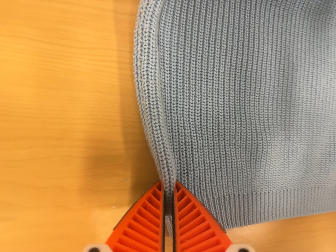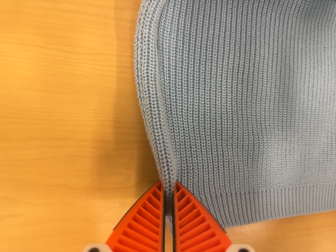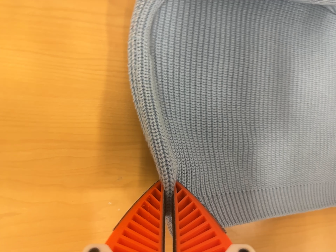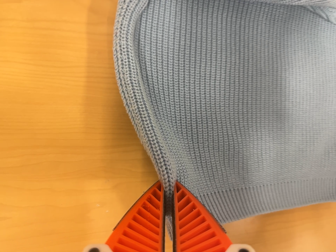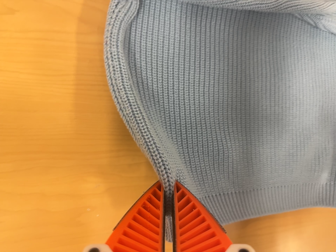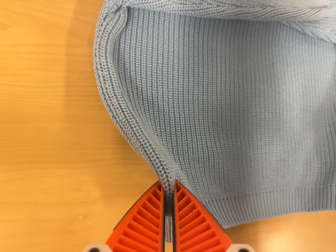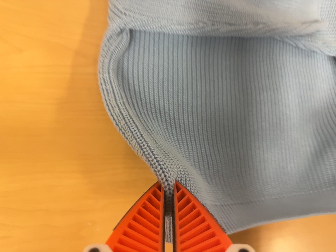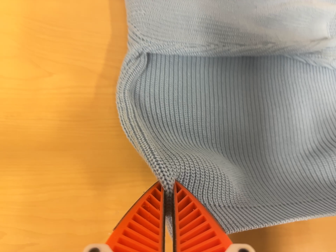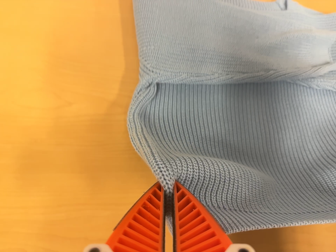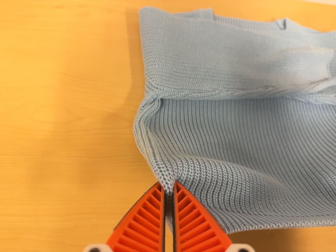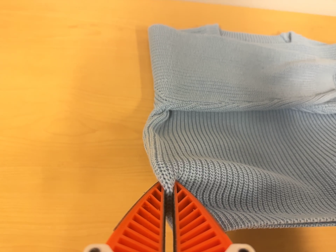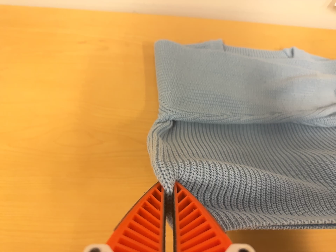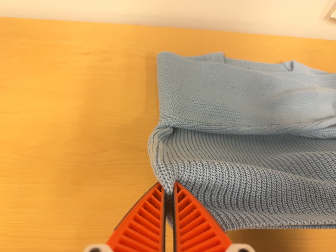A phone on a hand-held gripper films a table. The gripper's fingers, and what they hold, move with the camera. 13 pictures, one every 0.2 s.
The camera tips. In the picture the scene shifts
downward.
The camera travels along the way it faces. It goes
backward.
0.0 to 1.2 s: The camera travels to its right and backward, about 8 cm.
1.2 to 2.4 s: The camera swings to its left by about 15 degrees, and the scene slides to the right. It travels backward, about 10 cm, so what stands in front gets smaller. Its aim tips toward the top of its view by about 20 degrees, and the scene shifts downward.
The film runs forward here.
